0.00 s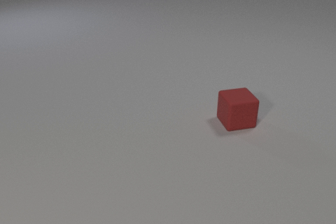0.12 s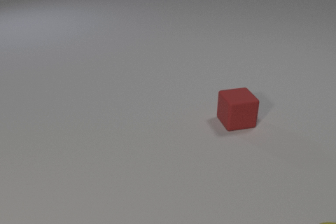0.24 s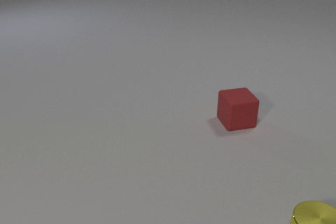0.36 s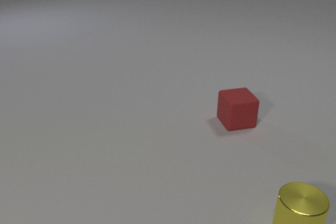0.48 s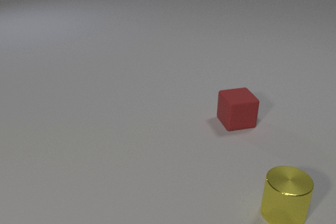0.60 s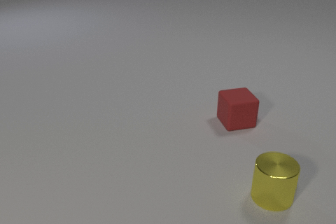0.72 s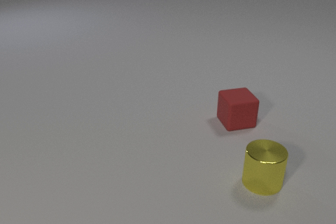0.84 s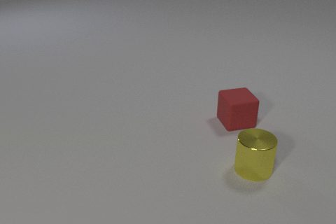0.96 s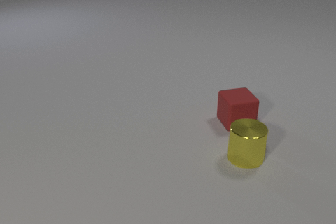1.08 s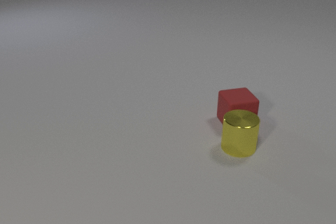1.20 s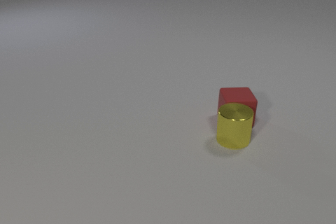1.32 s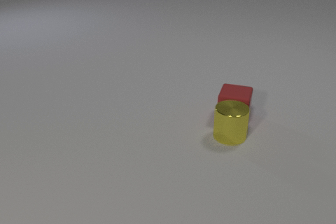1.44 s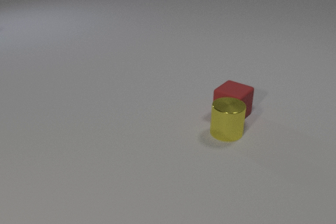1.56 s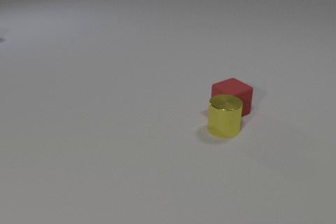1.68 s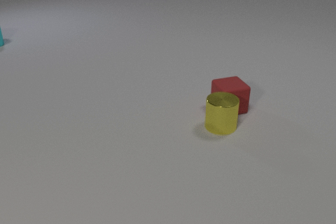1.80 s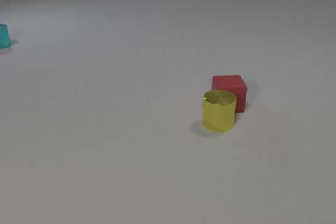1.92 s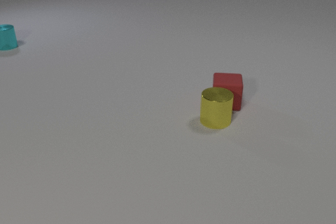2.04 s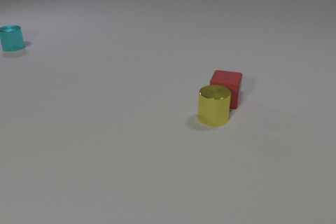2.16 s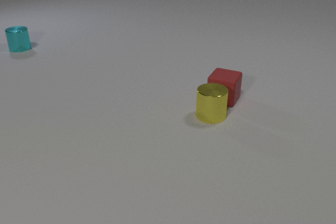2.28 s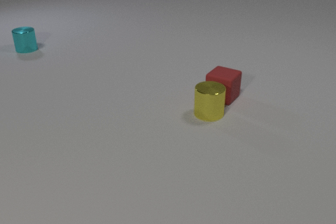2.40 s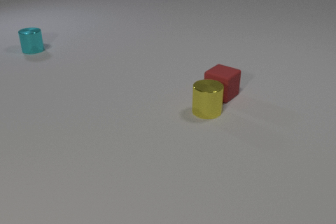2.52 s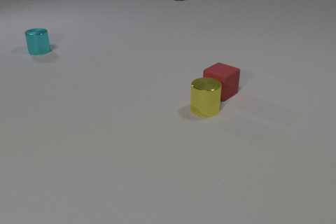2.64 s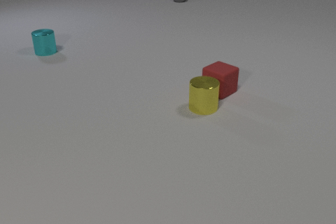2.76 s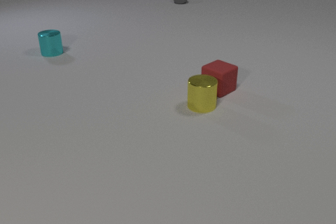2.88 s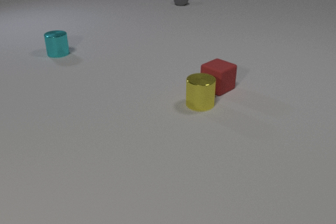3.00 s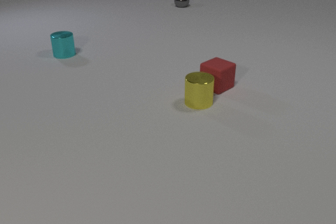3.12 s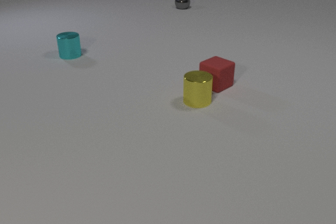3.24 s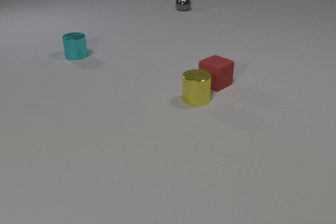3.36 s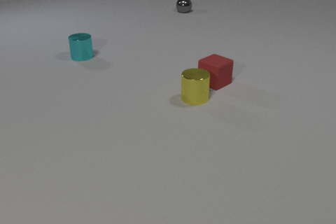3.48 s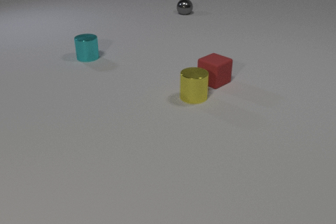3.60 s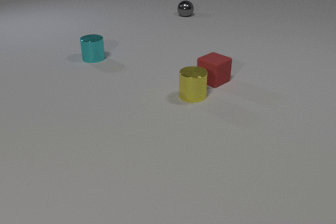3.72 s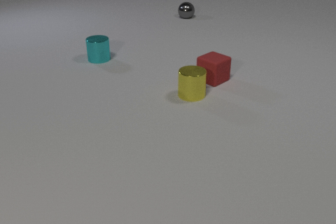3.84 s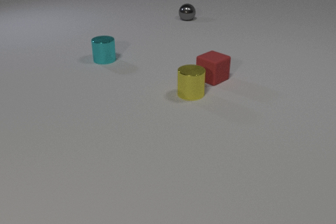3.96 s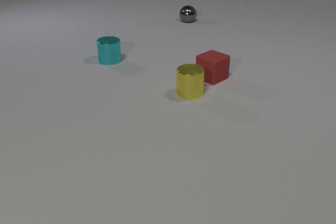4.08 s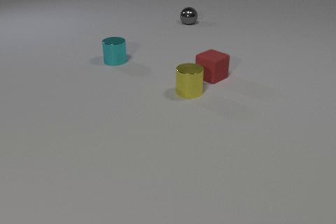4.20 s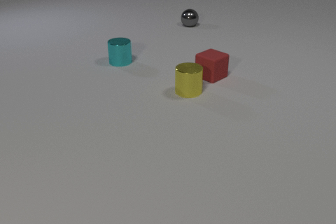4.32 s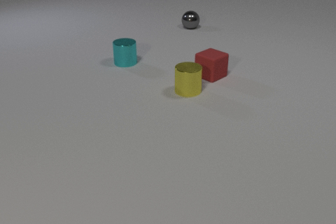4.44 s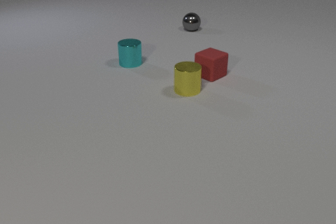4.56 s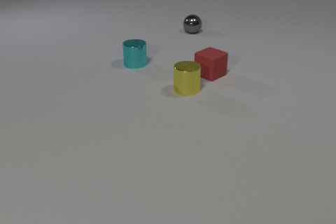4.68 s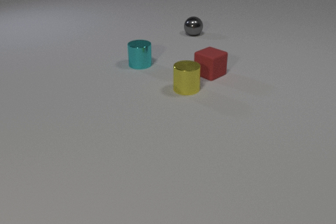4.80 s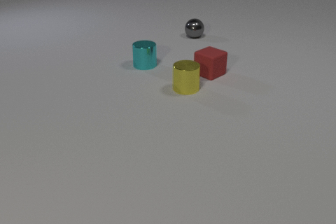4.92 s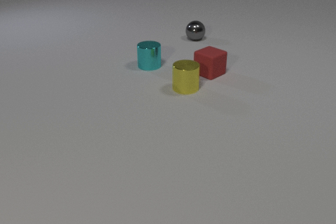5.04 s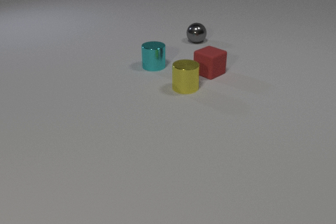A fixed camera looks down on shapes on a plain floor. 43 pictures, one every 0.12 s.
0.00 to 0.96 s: The yellow metal cylinder comes in at the bottom edge, slides away from the camera and to the left.
0.96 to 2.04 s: The yellow metal cylinder slides away from the camera and to the left. The red rubber cube slides away from the camera, spins clockwise seen from above by about 120 degrees, its near face sliding to the left. The cyan metal cylinder comes in at the left edge, slides to the right and toward the camera. The yellow metal cylinder and the red rubber cube collide.
2.04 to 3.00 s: The yellow metal cylinder slides away from the camera and to the left. The red rubber cube slides away from the camera, spins so that its near face slides to the left, clockwise seen from above. The gray metal sphere comes in at the top edge, rolls toward the camera. The cyan metal cylinder slides to the right and toward the camera.
3.00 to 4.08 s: The yellow metal cylinder slides away from the camera and to the left. The red rubber cube slides away from the camera. The gray metal sphere rolls toward the camera. The cyan metal cylinder slides to the right and toward the camera.
4.08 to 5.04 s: The yellow metal cylinder slides away from the camera. The red rubber cube slides away from the camera. The gray metal sphere rolls toward the camera. The cyan metal cylinder slides to the right and toward the camera.
Are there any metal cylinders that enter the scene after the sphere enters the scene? no.
How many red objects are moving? 1.
What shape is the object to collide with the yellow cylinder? cube.
